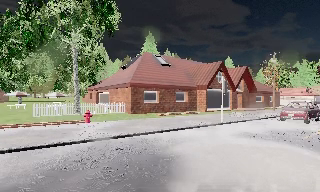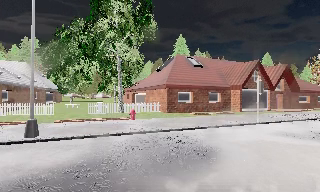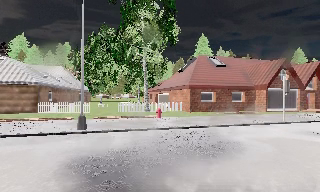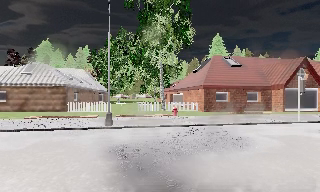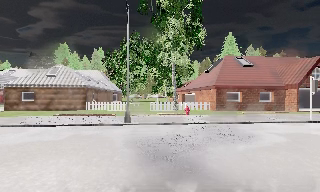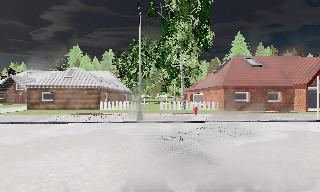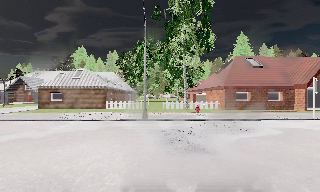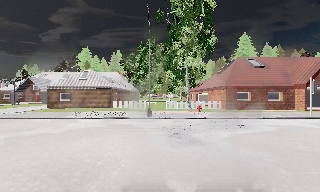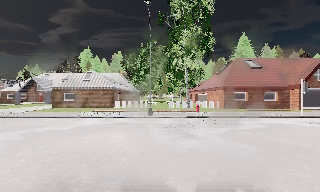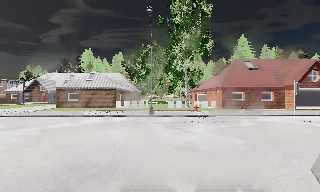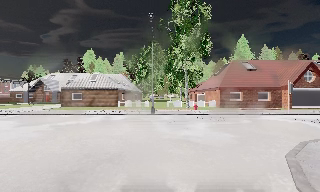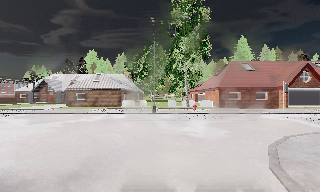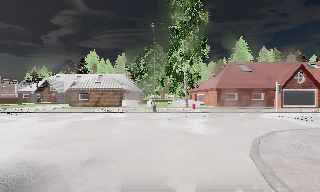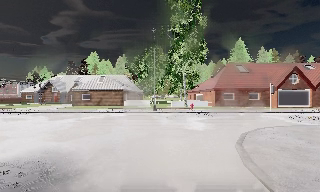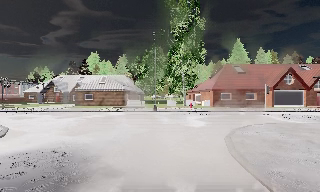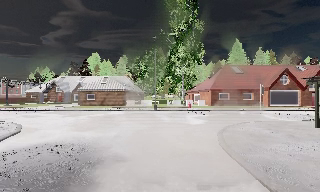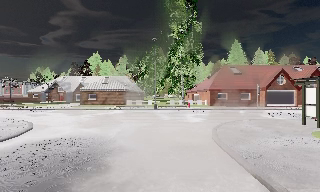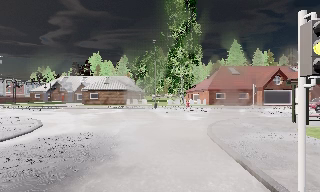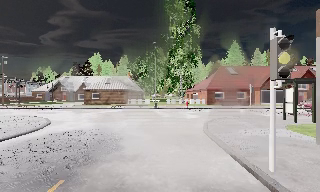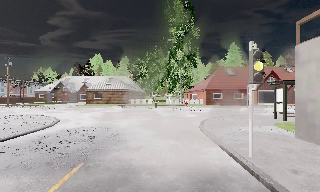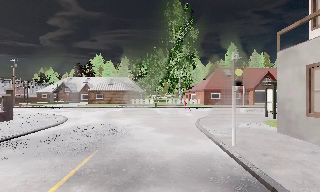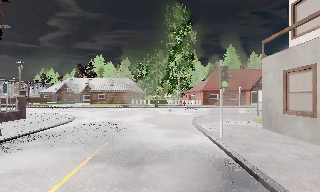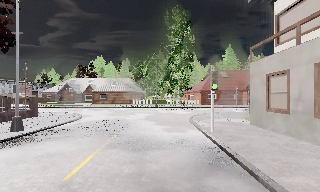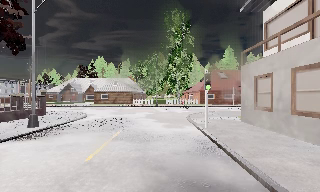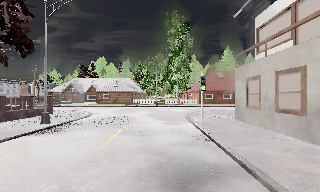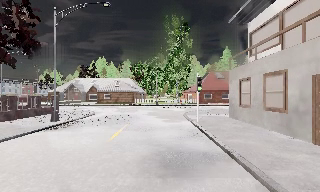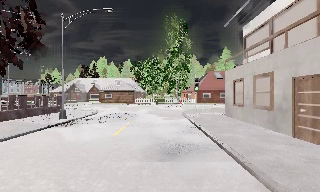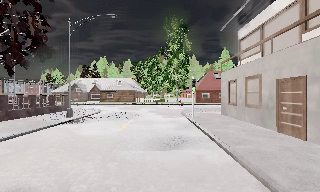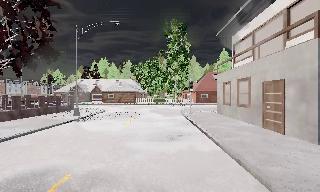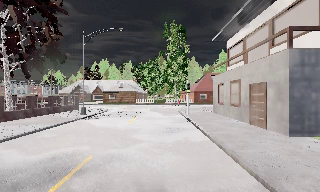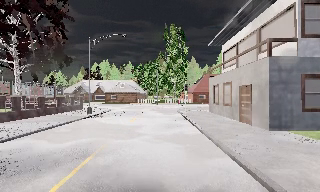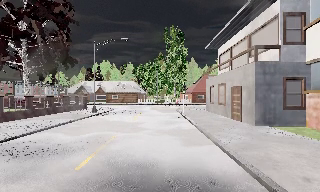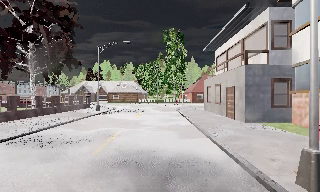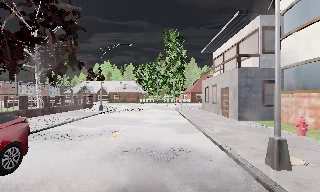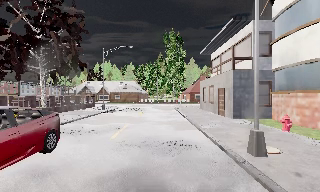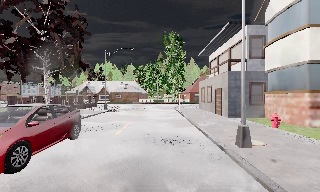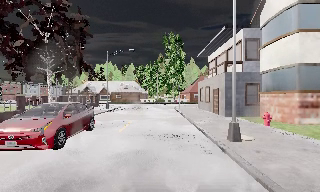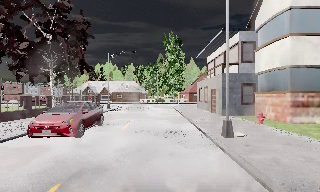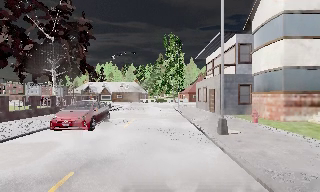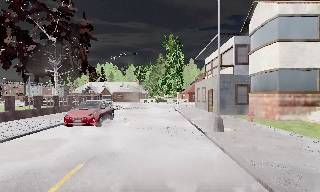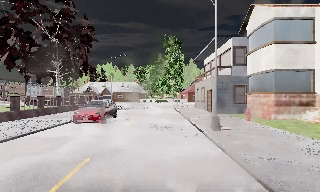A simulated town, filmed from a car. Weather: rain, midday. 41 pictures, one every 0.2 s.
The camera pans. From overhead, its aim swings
counterclockwise.
The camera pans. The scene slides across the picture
to the right.
0.0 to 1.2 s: The camera pans to its left, which is counterclockwise from overhead, by about 30 degrees. It travels backward, about 6 m.
1.2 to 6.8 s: The camera travels backward, about 25 m, so what stands in front gets smaller.
6.8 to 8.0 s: The camera travels backward, about 3.5 m, so what stands in front gets smaller. It loses speed.
The film runs backward here.
